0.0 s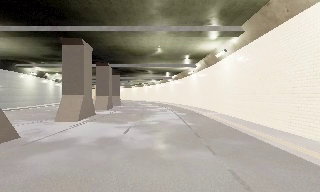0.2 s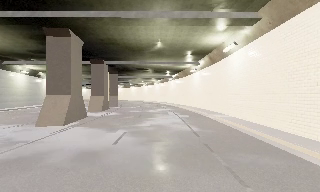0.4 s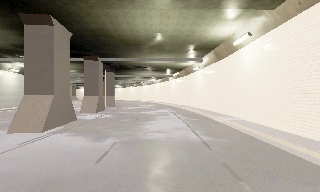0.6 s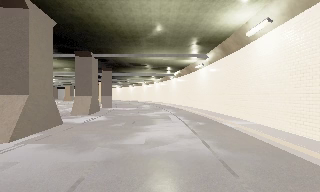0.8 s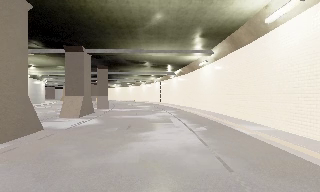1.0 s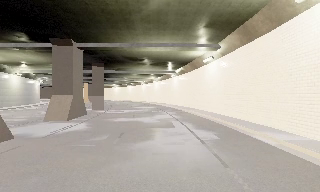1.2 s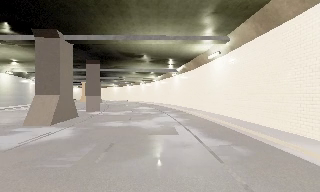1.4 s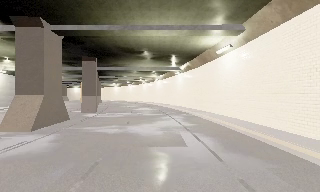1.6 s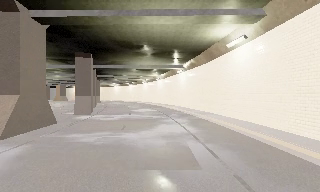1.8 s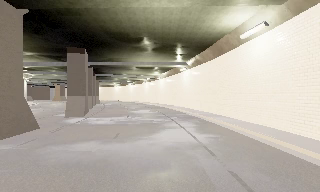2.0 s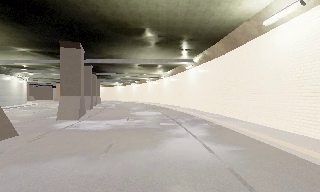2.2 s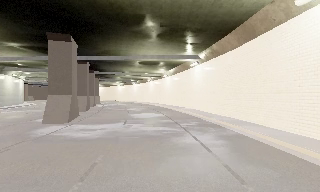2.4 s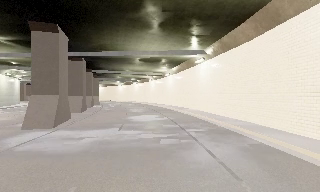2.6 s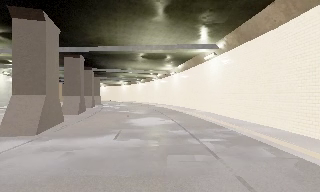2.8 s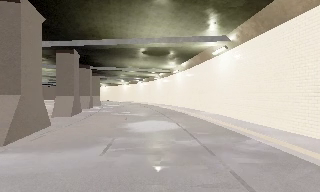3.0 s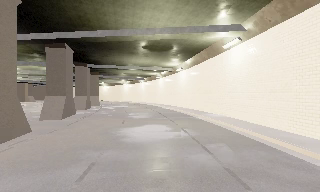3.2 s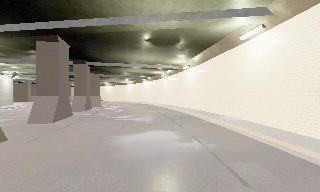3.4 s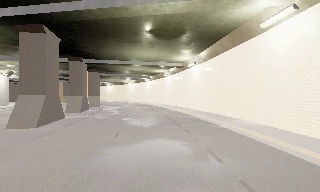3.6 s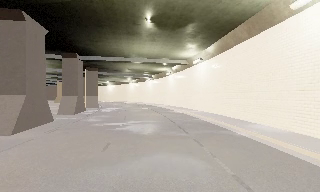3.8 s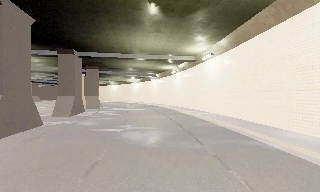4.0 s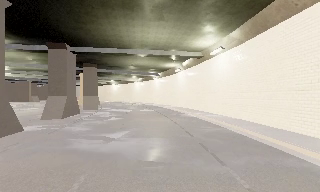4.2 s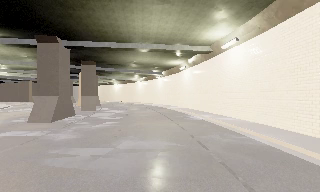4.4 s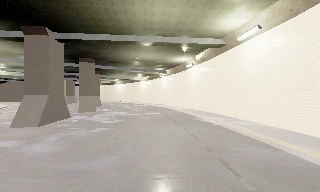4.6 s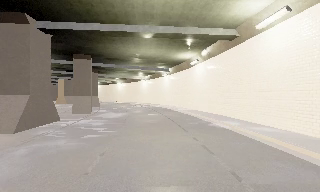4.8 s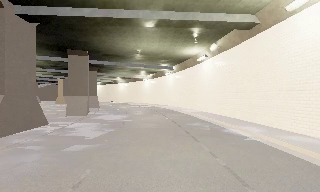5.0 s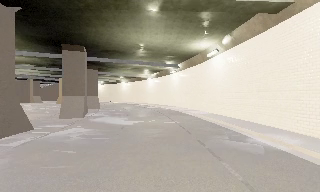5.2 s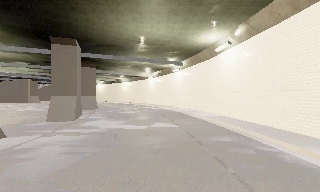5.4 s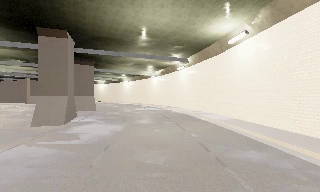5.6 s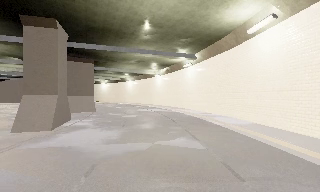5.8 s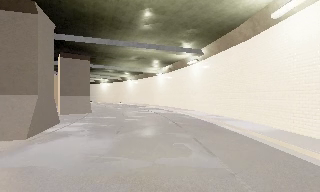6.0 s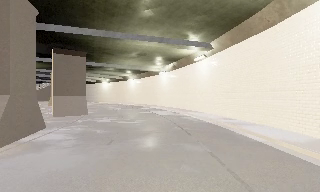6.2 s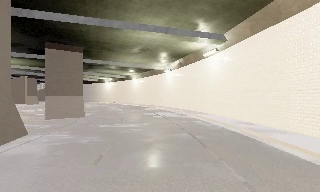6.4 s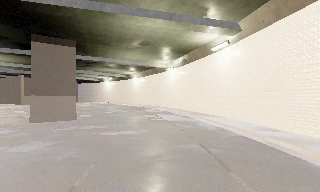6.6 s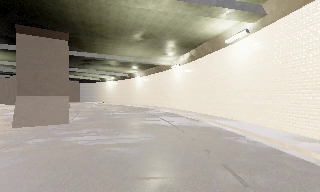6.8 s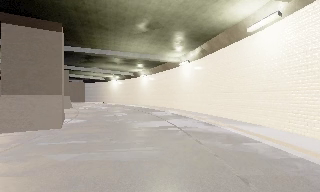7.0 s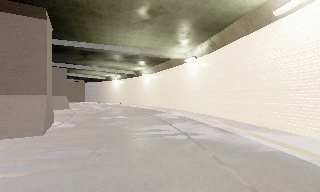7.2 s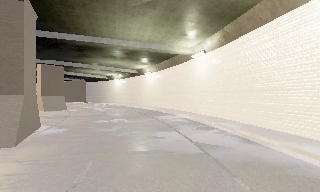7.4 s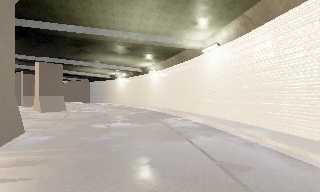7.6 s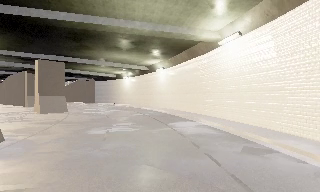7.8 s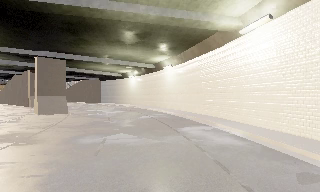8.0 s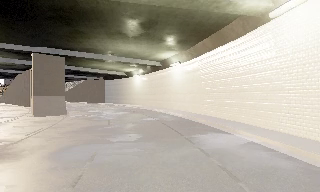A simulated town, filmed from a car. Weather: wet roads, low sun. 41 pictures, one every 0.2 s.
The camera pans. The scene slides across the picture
to the right.
The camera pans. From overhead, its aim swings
counterclockwise.
0.0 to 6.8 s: The camera swings to its left by about 30 degrees, and the scene slides to the right. It travels forward, about 60 m, so what stands in front looms larger.
6.8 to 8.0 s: The scene slides to the right, as the camera pans about 10 degrees to its left. It travels forward, about 11 m, so what stands in front looms larger.
The film runs forward here.
